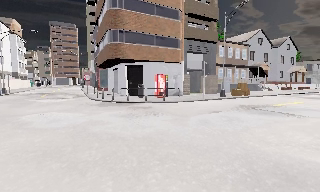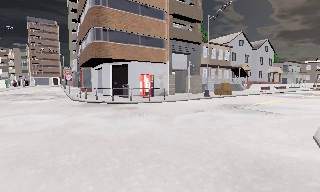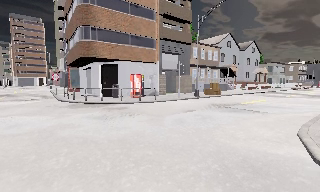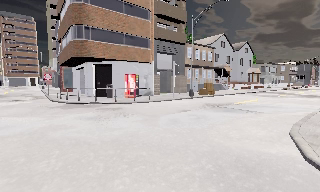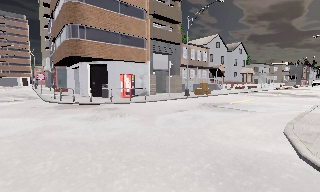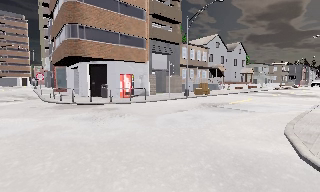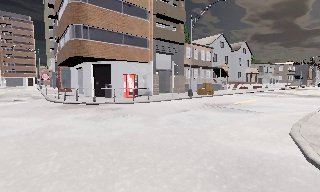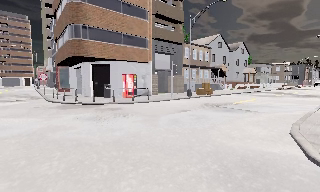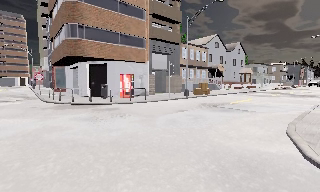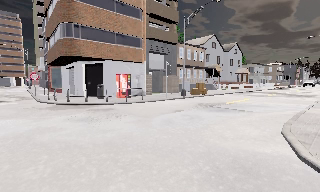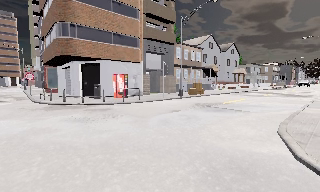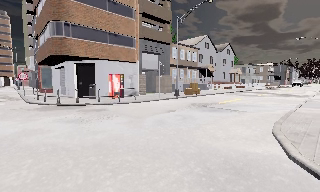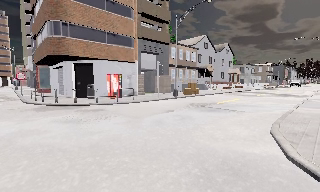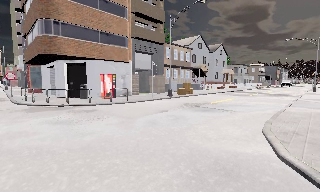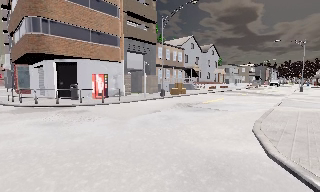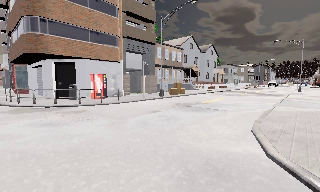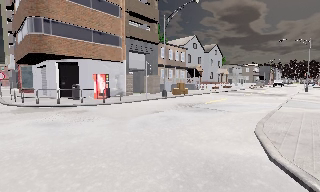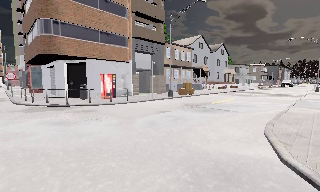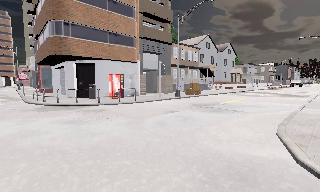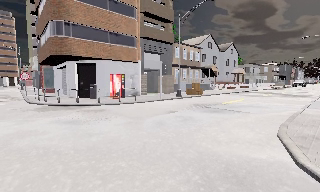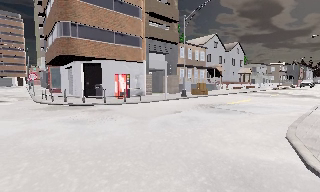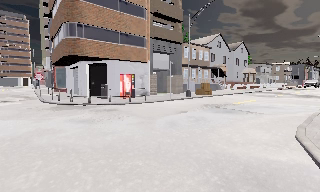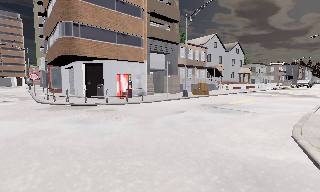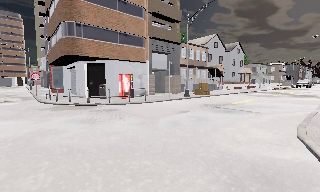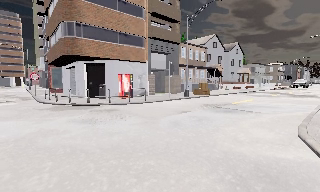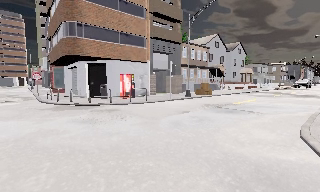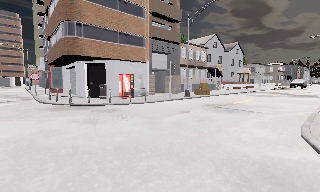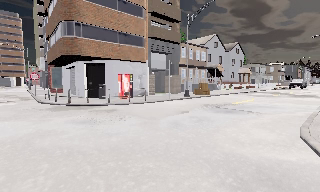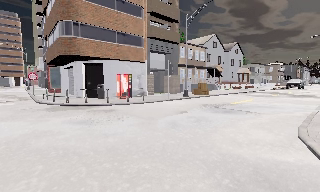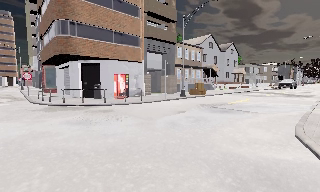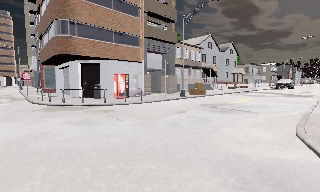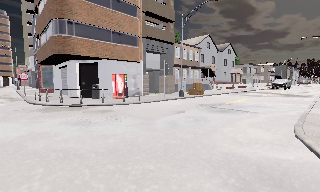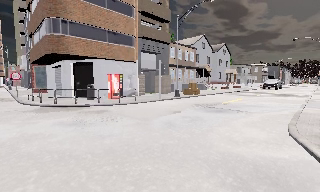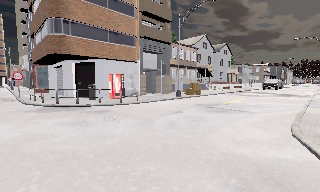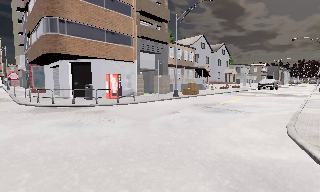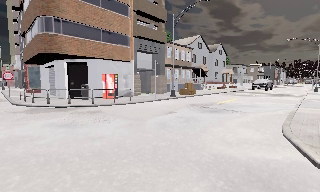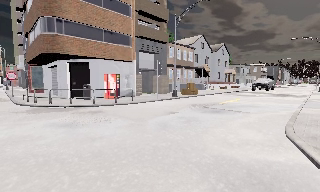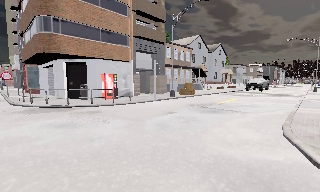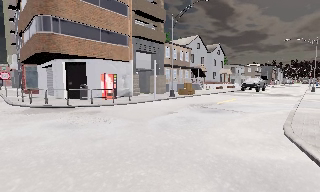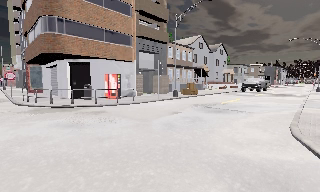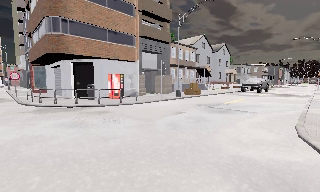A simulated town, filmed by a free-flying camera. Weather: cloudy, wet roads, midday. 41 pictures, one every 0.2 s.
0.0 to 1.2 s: The scene slides to the left, as the camera pans about 10 degrees to its right.
1.2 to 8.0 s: The camera travels to its left and forward, about 1 m.
The film runs forward here.
